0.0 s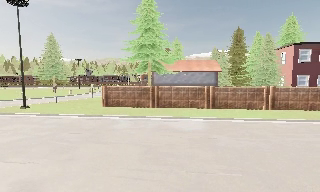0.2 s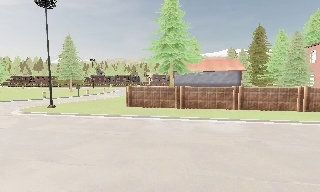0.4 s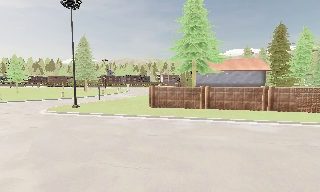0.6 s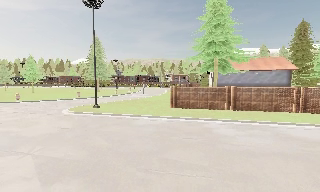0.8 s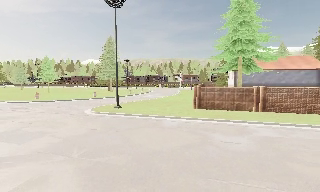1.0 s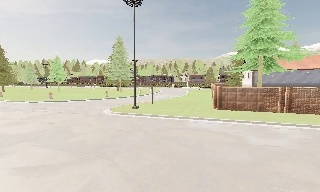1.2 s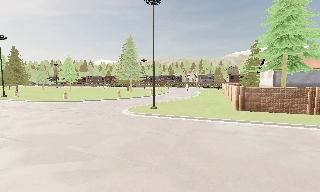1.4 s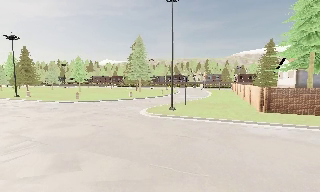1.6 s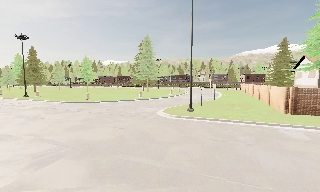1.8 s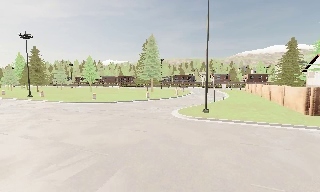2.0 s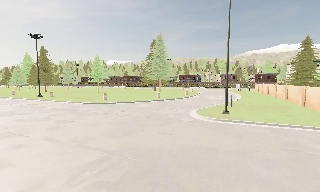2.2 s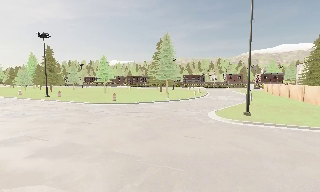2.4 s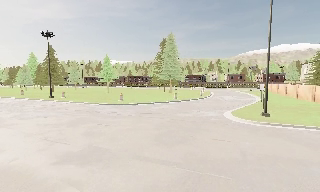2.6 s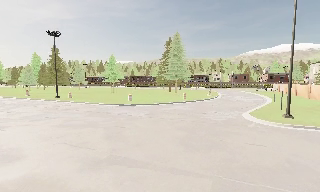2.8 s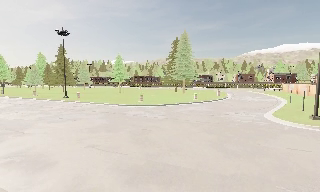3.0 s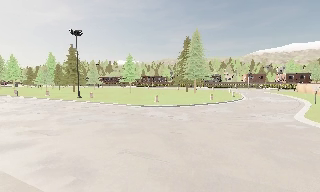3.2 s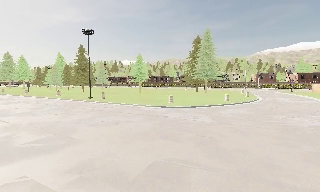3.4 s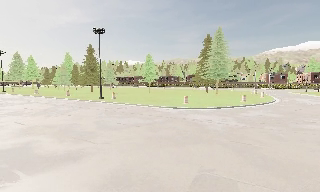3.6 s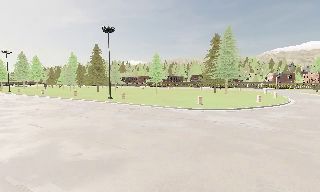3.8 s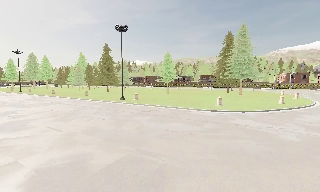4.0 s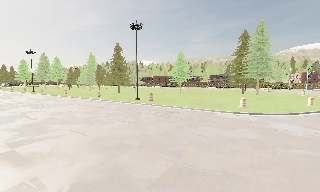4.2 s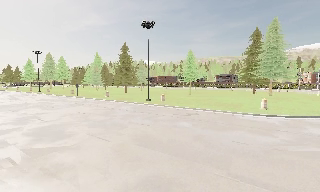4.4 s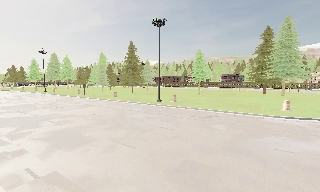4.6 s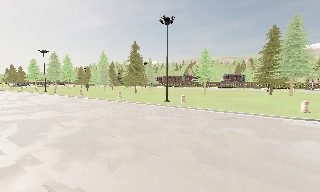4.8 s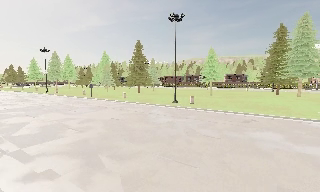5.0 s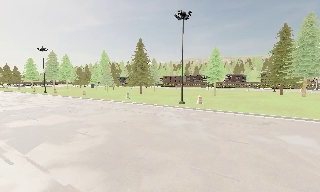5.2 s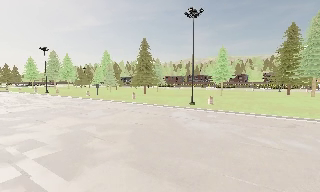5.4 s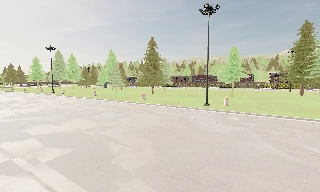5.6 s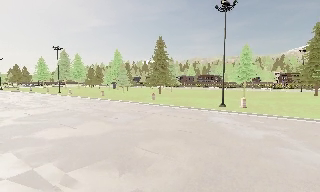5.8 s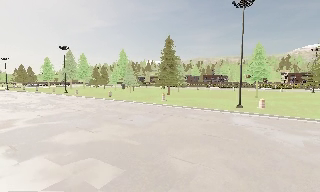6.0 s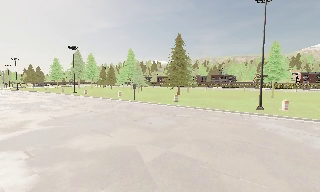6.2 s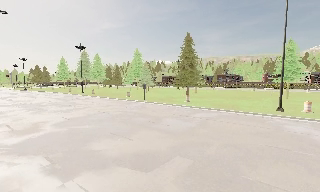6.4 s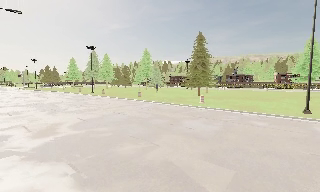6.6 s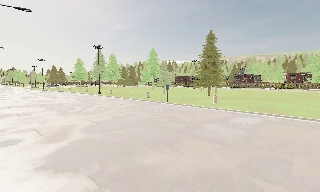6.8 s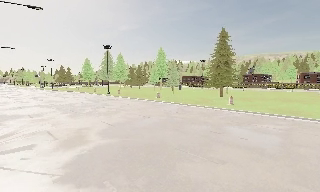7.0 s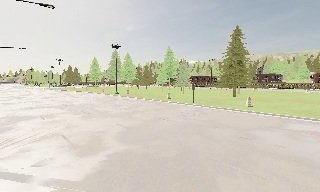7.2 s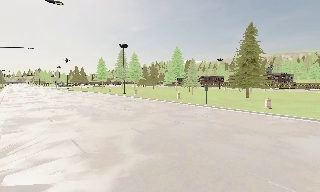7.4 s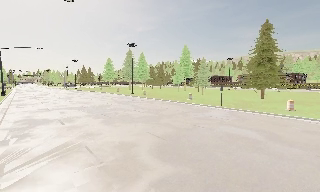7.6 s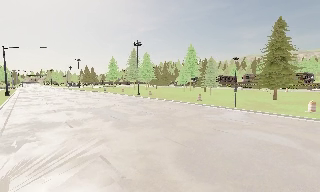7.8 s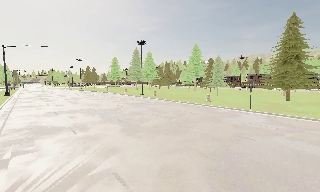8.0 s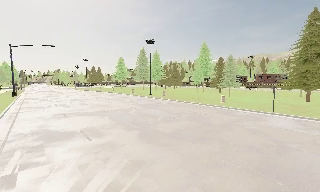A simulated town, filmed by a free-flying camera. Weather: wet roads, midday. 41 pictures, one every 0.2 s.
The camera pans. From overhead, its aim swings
counterclockwise.
The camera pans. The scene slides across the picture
to the right.
0.0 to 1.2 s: The camera pans to its left, which is counterclockwise from overhead, by about 15 degrees. It travels to its left, about 11 m, so close, fixed things drift to the right.
1.2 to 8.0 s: The camera swings to its left by about 30 degrees, and the scene slides to the right. It travels to its left and forward, about 50 m, so close, fixed things drift to the right.
The film runs backward here.
